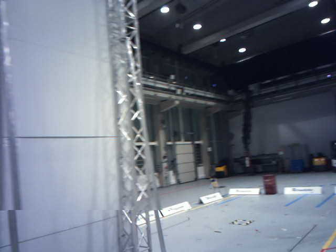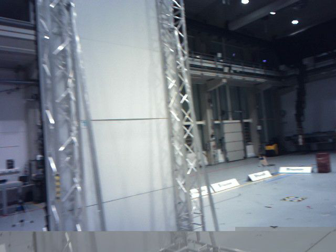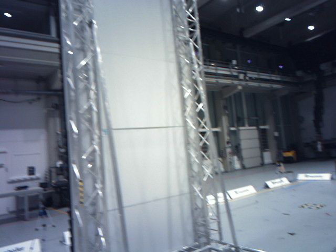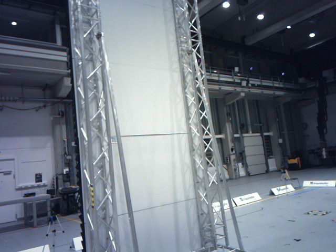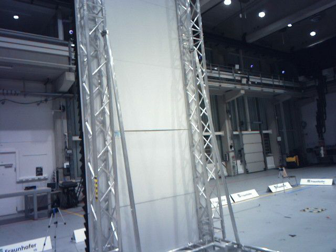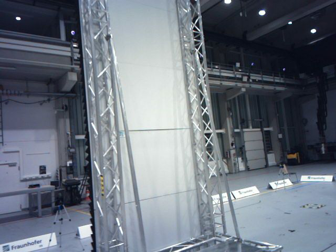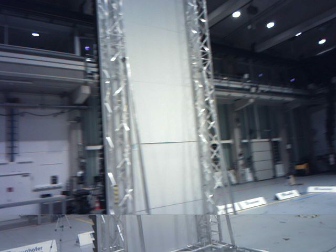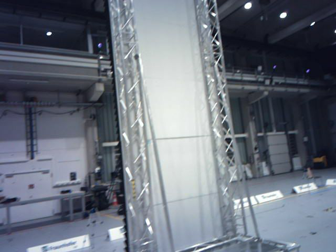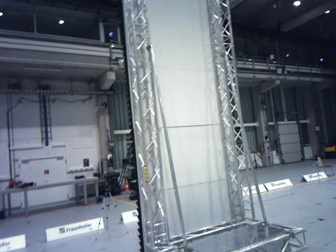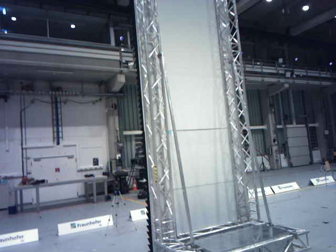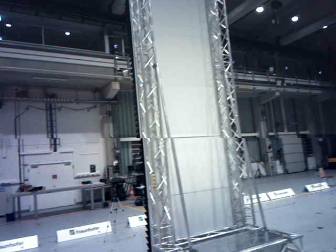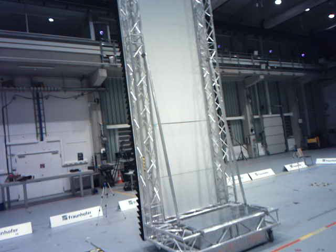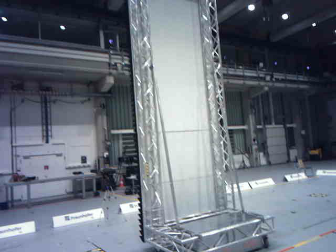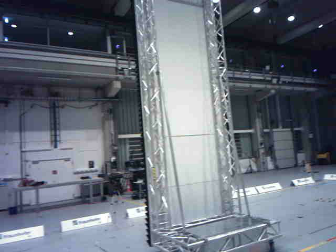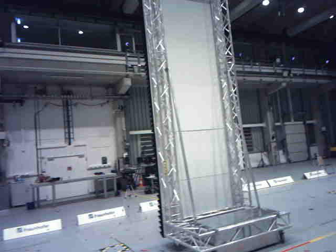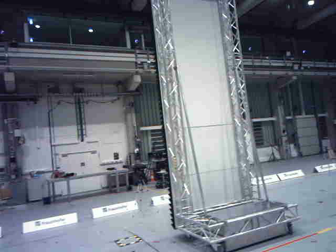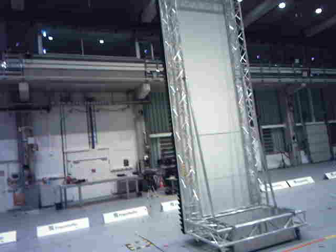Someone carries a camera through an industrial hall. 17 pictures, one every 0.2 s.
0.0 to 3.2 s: The scene slides to the right, as the camera pans about 20 degrees to its left. It travels backward, about 3.2 m, so what stands in front gets smaller.
The film runs backward here.
